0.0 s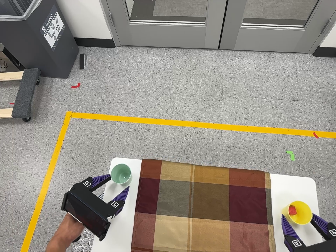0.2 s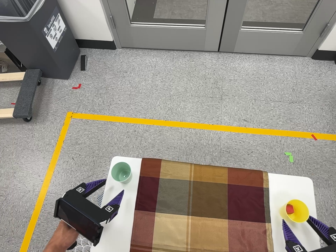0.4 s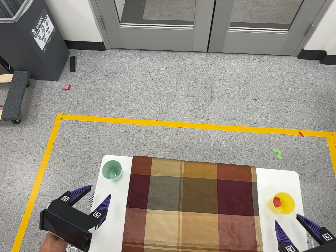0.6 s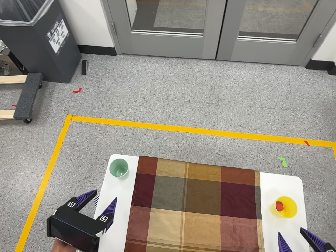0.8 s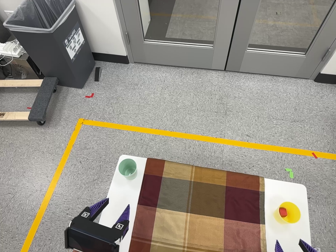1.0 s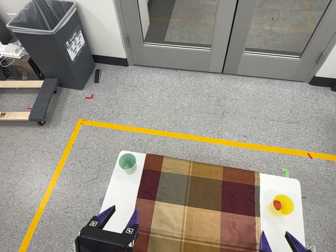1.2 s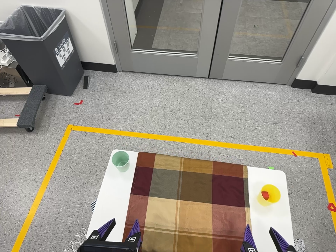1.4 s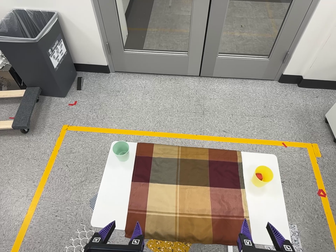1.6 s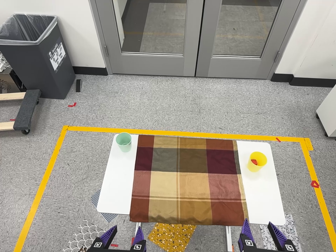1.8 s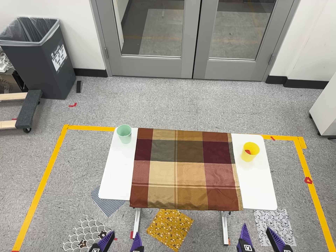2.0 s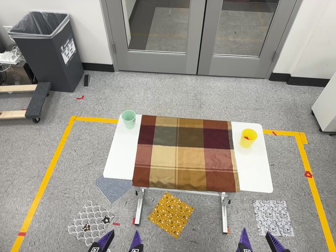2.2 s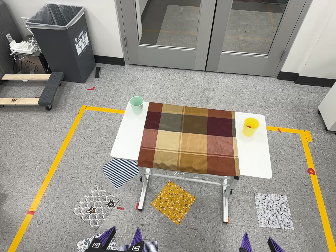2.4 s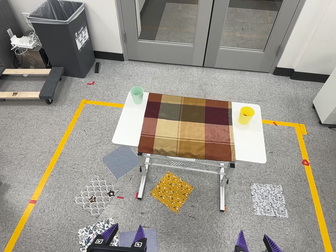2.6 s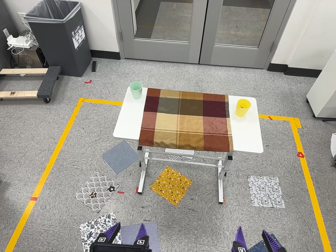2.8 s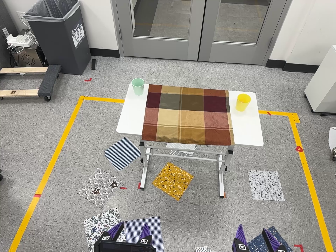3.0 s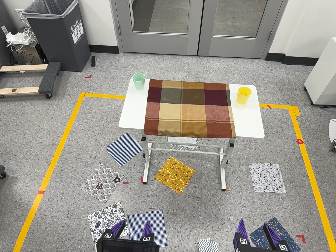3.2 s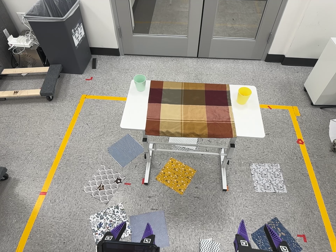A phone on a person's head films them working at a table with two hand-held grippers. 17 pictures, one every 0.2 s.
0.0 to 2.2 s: The camera travels toward the bottom of its view and backward, about 70 cm, so close, fixed things drift upward. Its aim tips toward the top of its view by about 15 degrees.
2.2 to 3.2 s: The camera travels toward the bottom of its view, backward and to its left, about 20 cm, so close, fixed things drift upward.
The film runs backward here.
